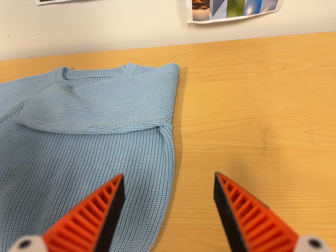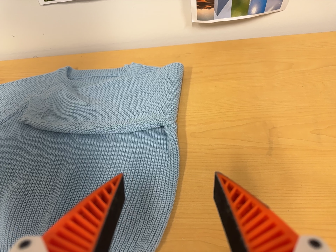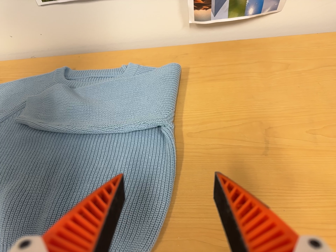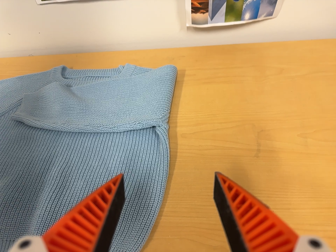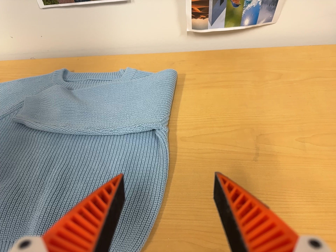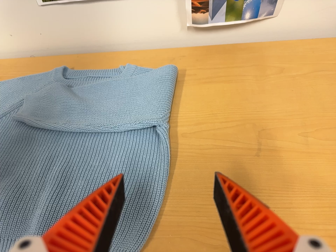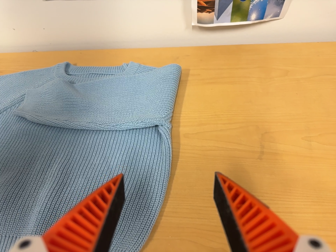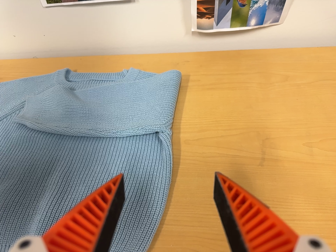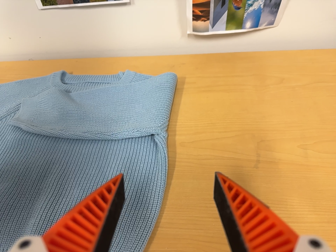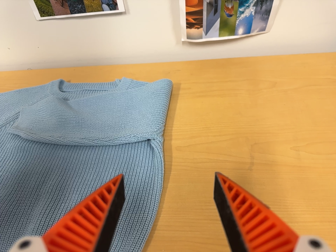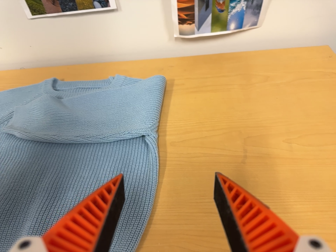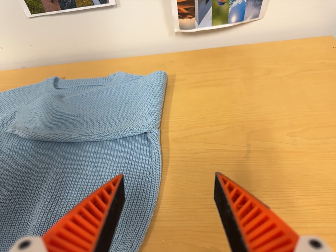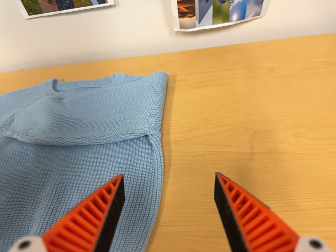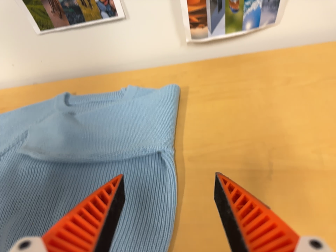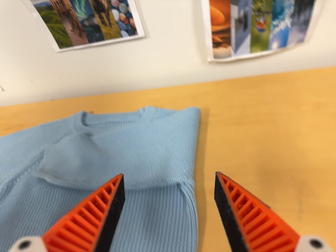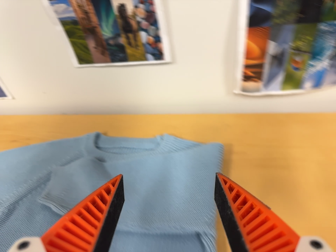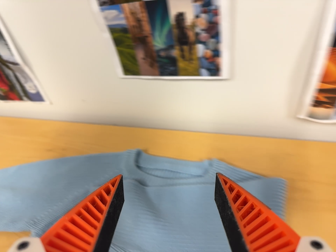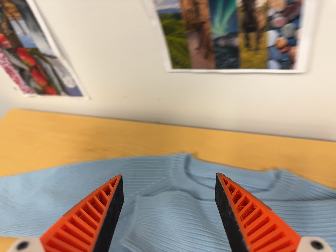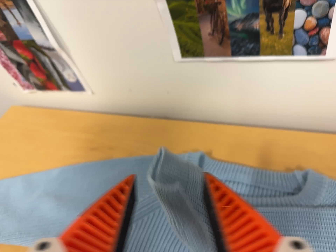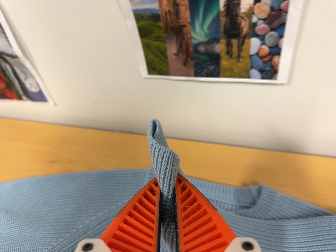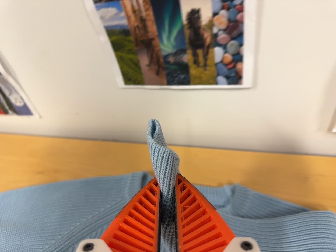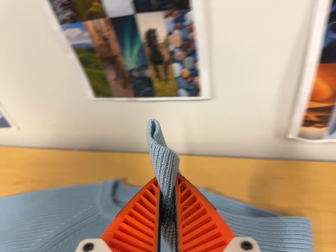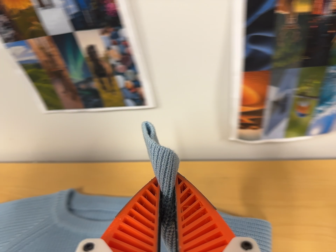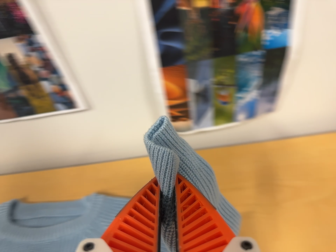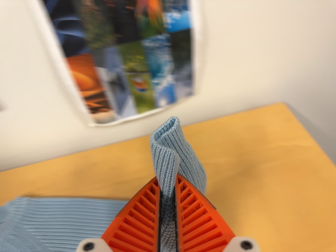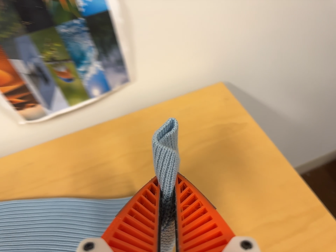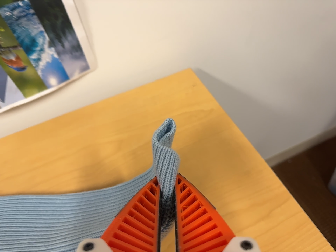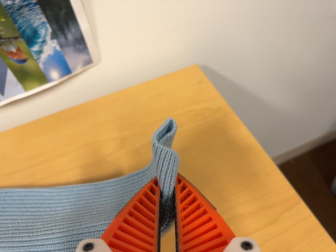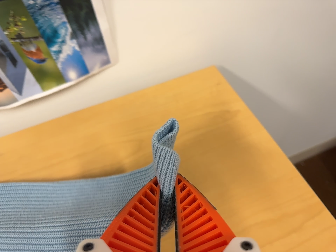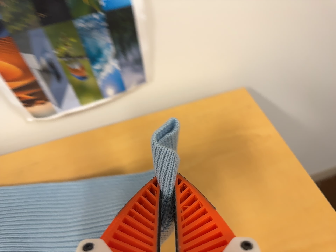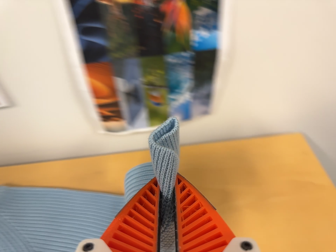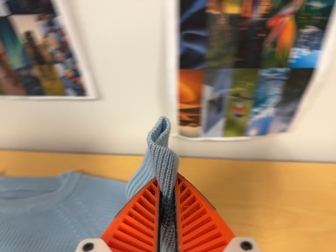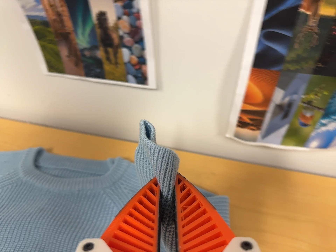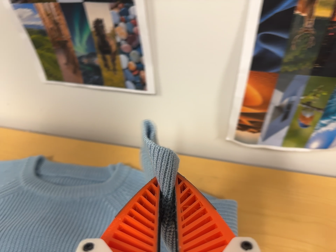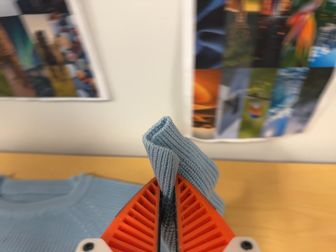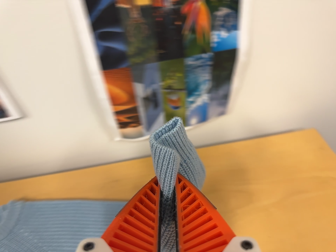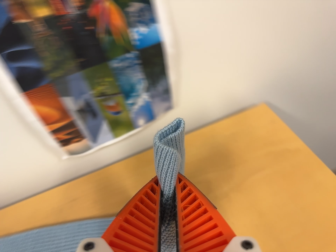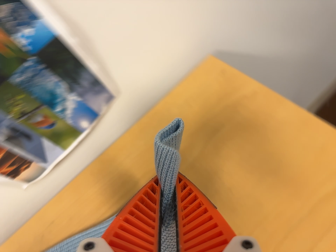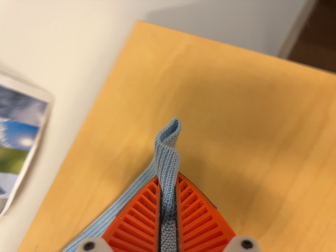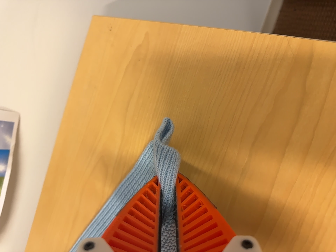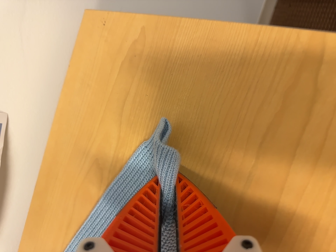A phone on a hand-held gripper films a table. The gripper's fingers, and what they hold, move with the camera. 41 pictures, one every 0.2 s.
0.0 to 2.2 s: The camera shifts only a little, or ends up much as it began.
2.2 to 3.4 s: The scene slides to the right, as the camera pans about 15 degrees to its left. It travels toward the top of its view, forward and to its left, about 30 cm, so close, fixed things drift downward. It rolls about its line of sight by about 10 degrees, and the scene rotates clockwise.
3.4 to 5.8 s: The camera pans to its right by about 30 degrees. It travels to its right, about 32 cm, so close, fixed things drift to the left. It rolls about its line of sight by about 20 degrees, and the scene rotates counterclockwise.
5.8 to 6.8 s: The camera swings to its left by about 15 degrees, and the scene slides to the right. It travels to its left, about 16 cm, so close, fixed things drift to the right. It rolls about its line of sight by about 20 degrees, and the scene rotates clockwise.
6.8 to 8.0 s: The scene slides to the left, as the camera pans about 10 degrees to its right. It travels to its right and forward, about 34 cm, so close, fixed things drift to the left. Its aim tips toward the bottom of its view by about 15 degrees, and the scene shifts upward. It rolls about its line of sight by about 75 degrees, and the scene rotates counterclockwise.
The film runs backward here.
